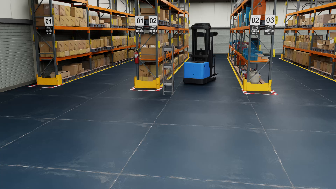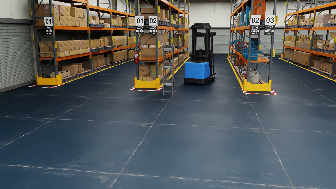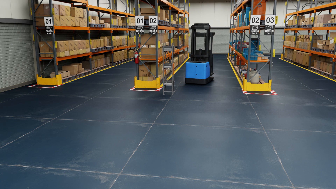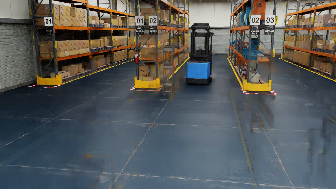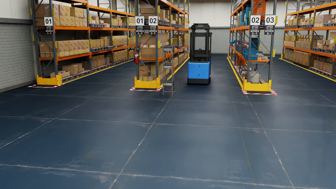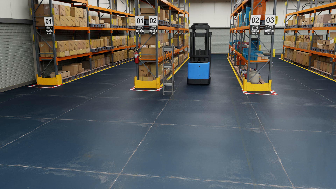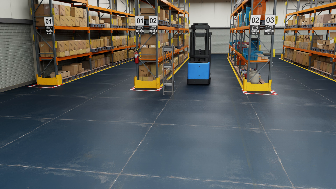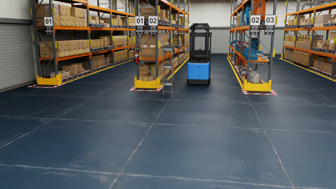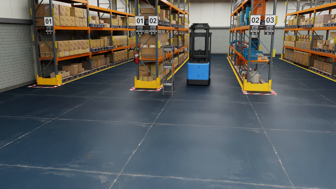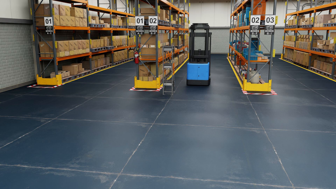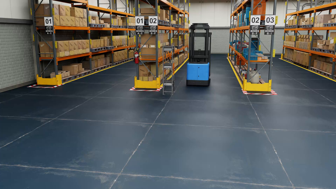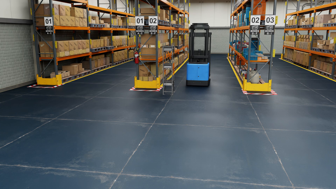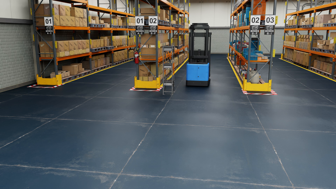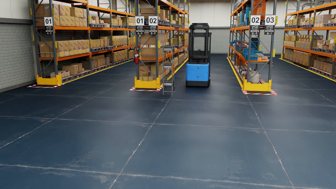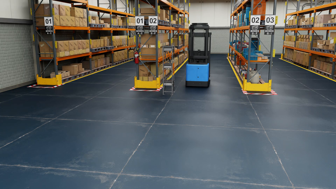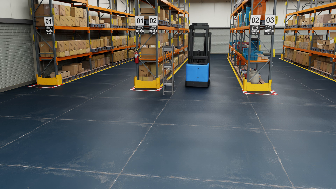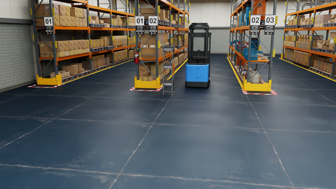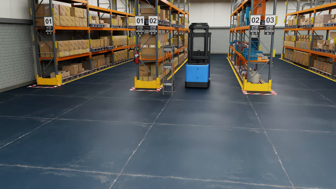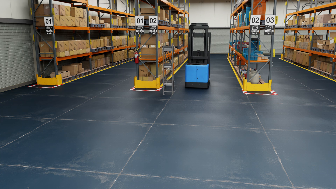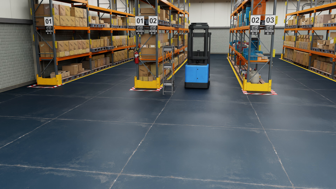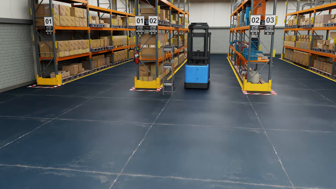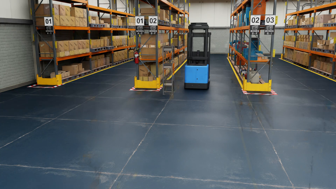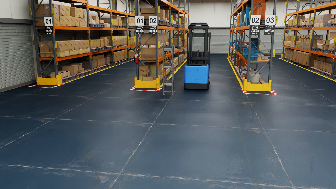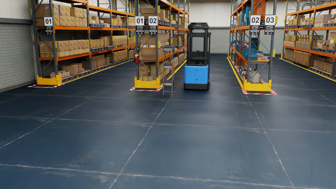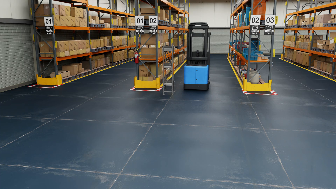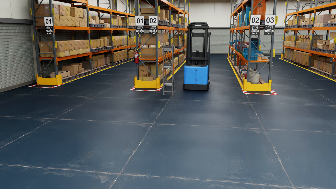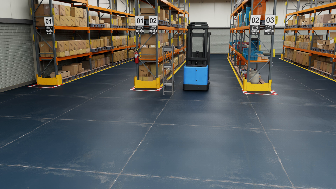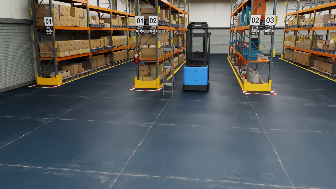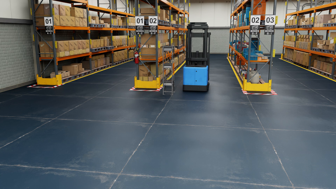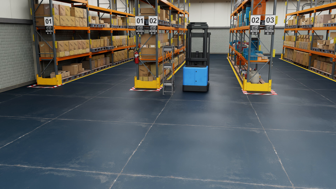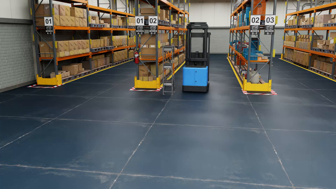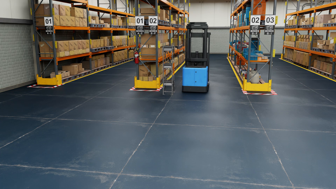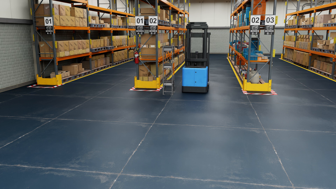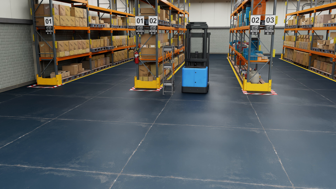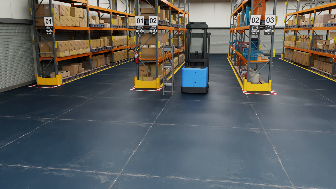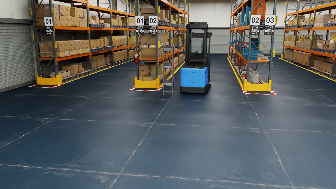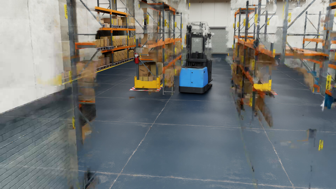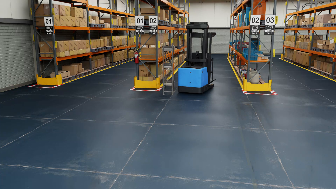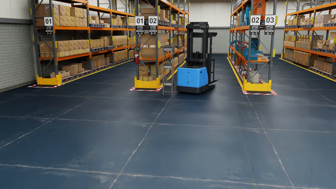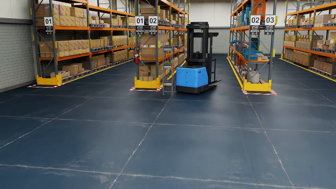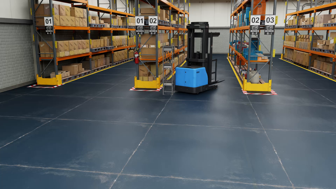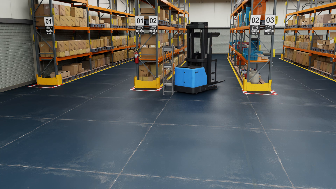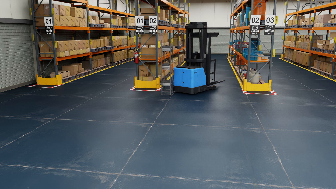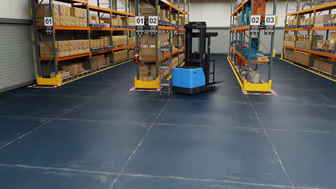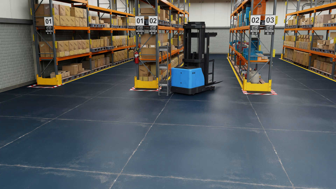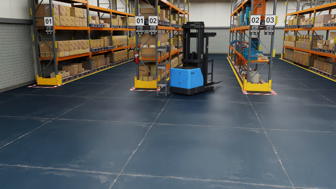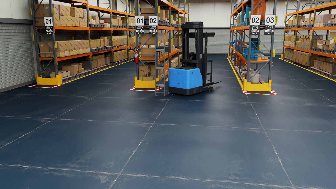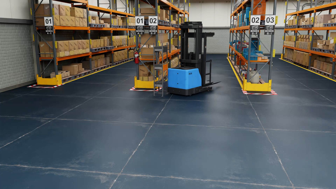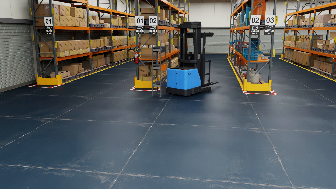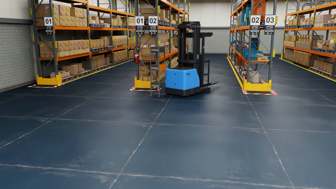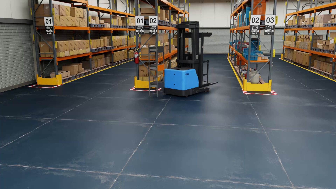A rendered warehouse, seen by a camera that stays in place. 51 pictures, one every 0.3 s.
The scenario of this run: A forklift runs into an object in its way.
